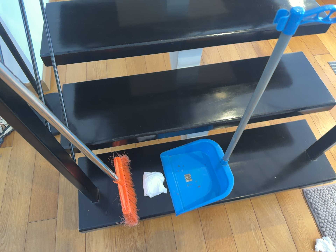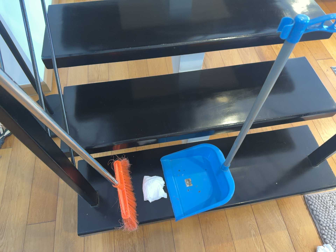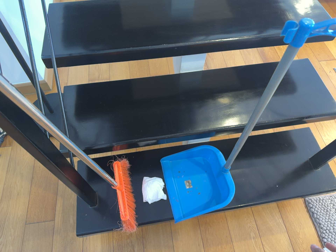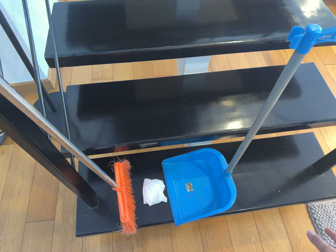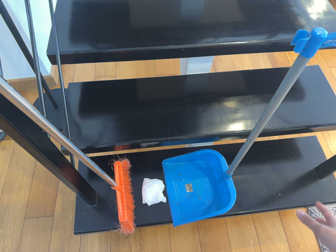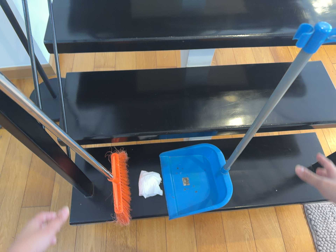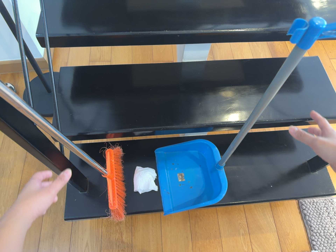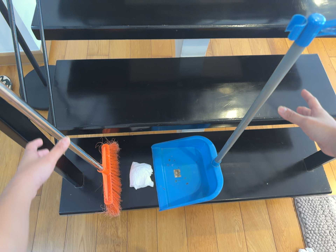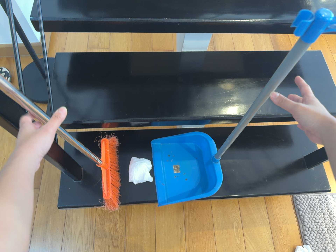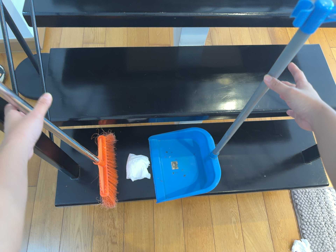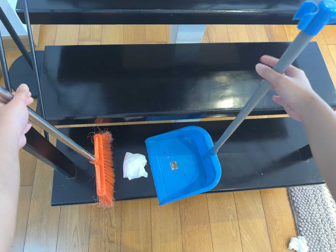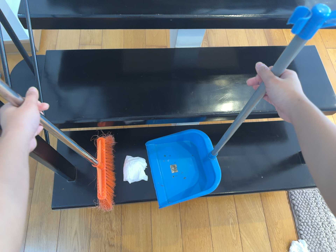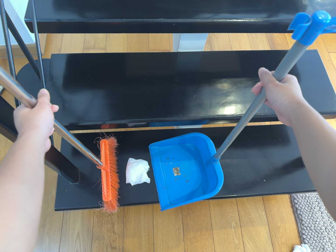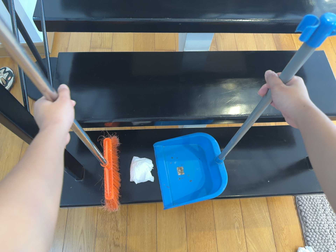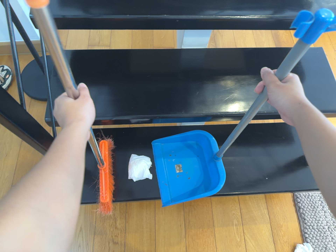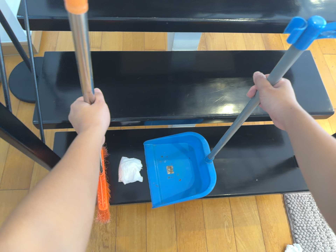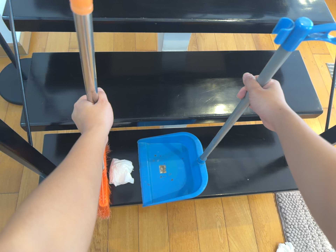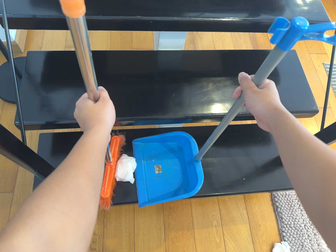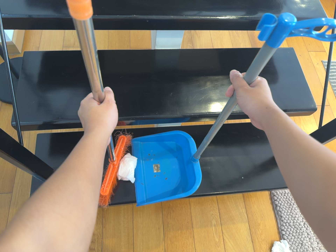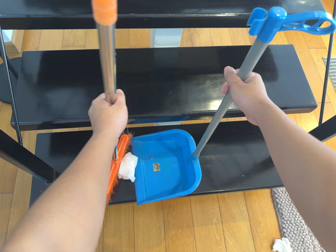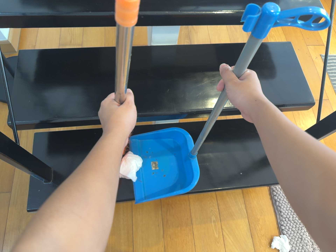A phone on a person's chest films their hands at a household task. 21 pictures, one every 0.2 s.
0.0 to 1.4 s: The camera travels forward, about 8 cm, so what stands in front looms larger.
1.4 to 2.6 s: The camera shifts only a little, or ends up much as it began.
2.6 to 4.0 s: The camera travels to its right, about 6 cm, so close, fixed things drift to the left.
The film runs forward here.
